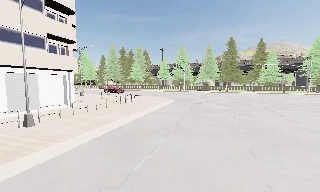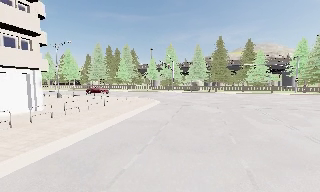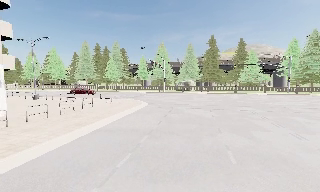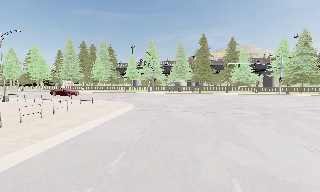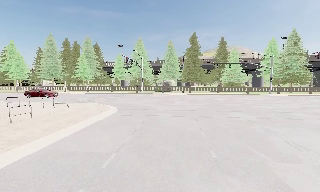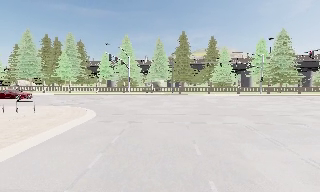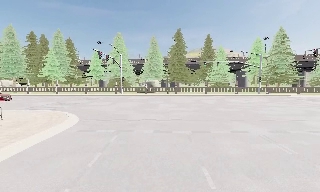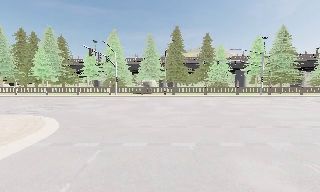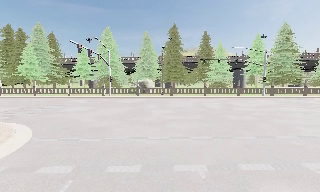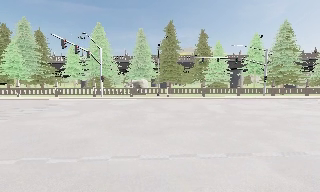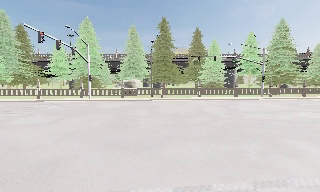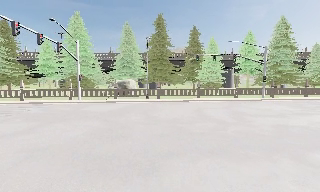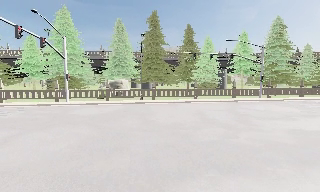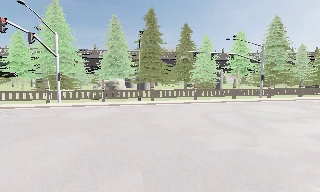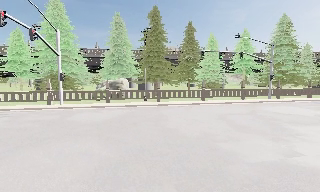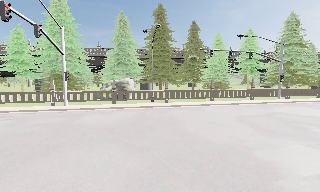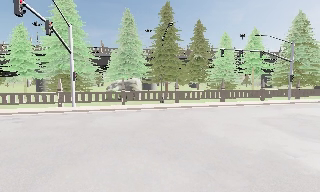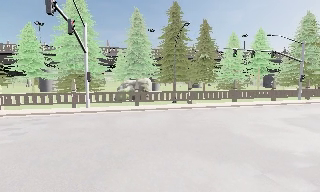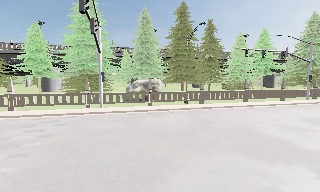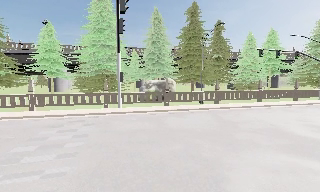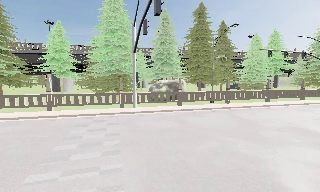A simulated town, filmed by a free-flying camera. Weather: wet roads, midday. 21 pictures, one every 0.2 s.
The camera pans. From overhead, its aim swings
clockwise.
0.0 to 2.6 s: The camera pans to its right, which is clockwise from overhead, by about 30 degrees. It travels forward, about 20 m.
2.6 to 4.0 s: The camera travels to its left, about 10 m, so close, fixed things drift to the right.
The film runs backward here.
